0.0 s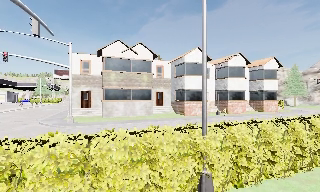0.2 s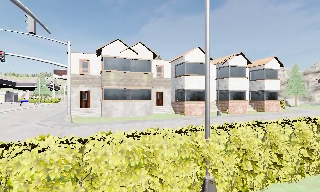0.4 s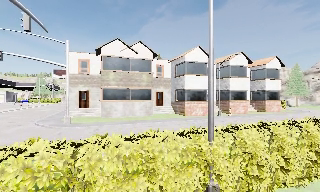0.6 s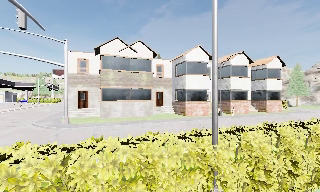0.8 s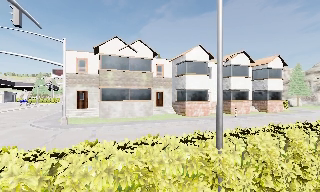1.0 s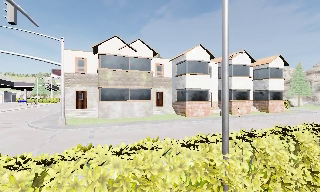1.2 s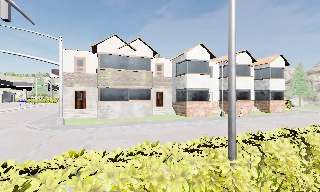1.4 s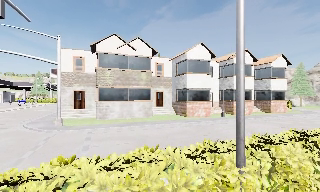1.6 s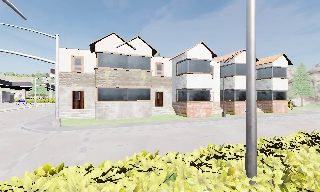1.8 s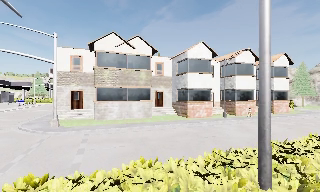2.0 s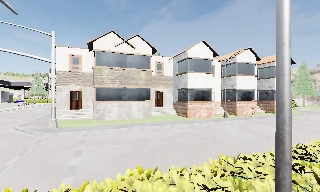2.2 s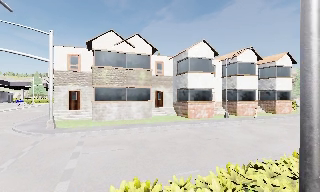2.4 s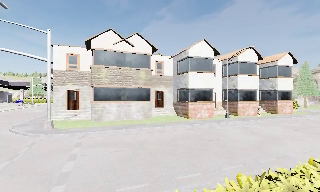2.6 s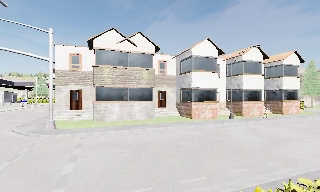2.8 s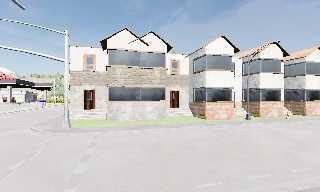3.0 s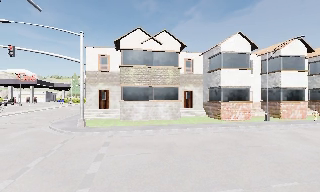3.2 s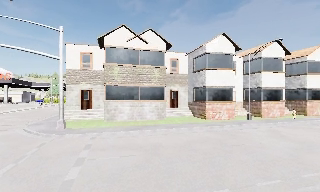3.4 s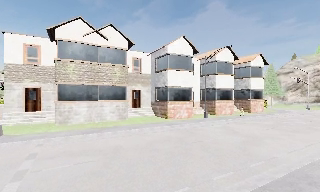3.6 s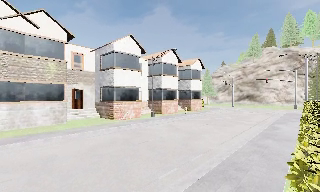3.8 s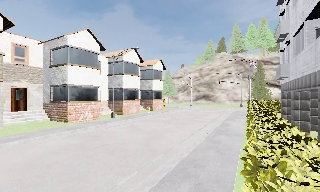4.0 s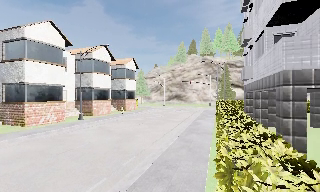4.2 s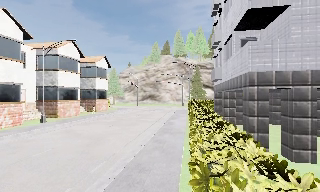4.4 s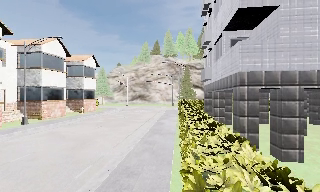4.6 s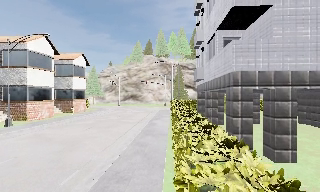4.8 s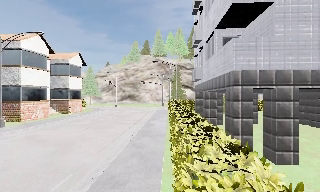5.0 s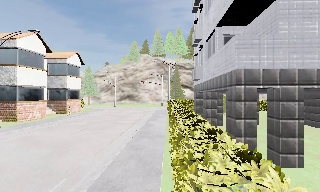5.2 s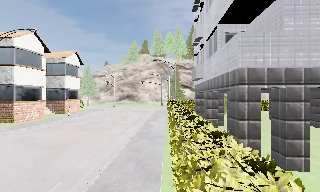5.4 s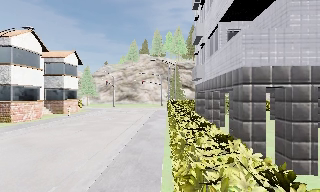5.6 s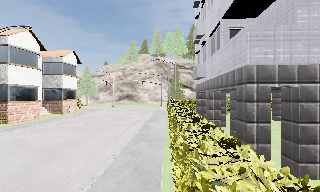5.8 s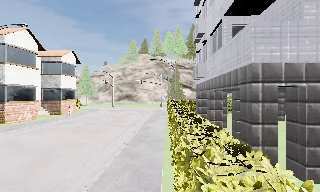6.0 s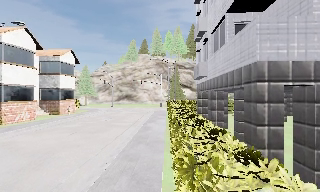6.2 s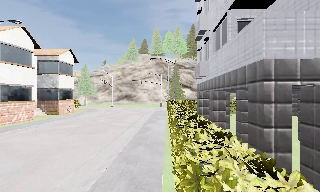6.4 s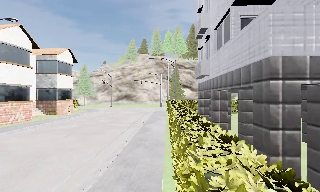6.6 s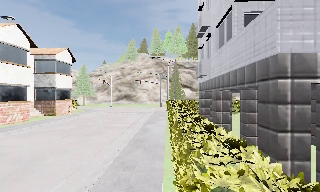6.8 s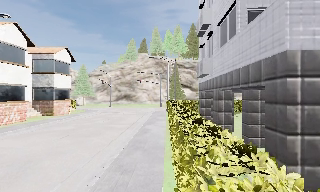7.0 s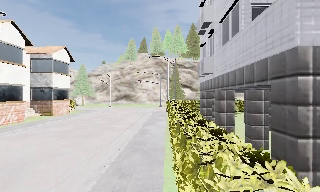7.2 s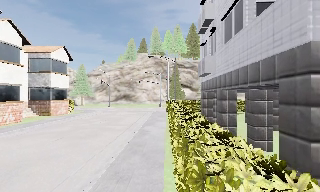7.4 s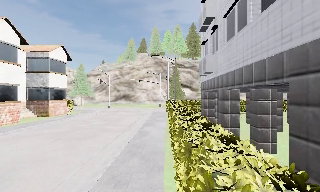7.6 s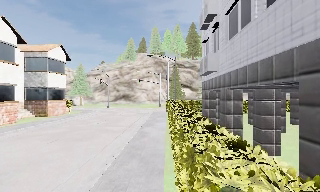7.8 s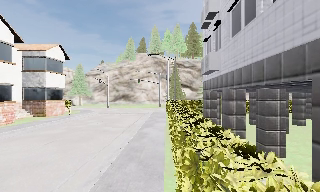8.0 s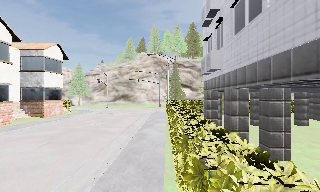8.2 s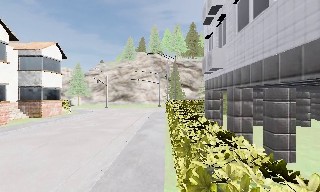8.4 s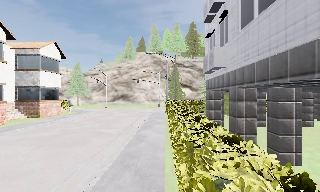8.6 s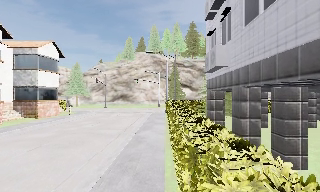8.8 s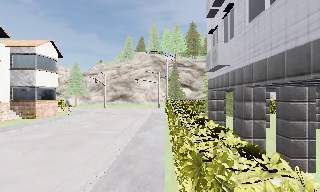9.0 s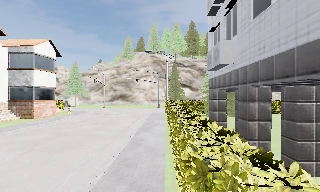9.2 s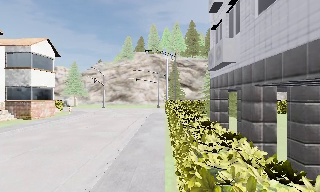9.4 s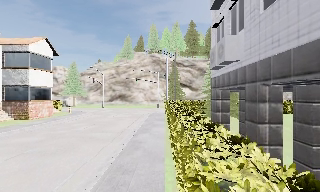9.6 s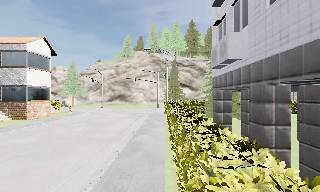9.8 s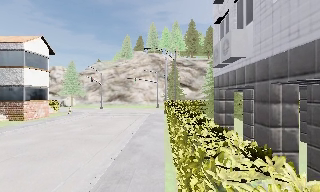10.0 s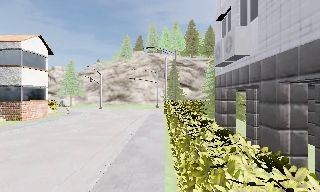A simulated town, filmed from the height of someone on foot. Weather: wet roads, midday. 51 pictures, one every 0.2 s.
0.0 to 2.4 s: The camera travels forward, about 3 m, so what stands in front looms larger.
2.4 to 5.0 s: The scene slides to the left, as the camera pans about 65 degrees to its right. It travels forward, about 3.5 m.
5.0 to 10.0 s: The camera travels forward, about 6 m, so what stands in front looms larger.
The film runs forward here.
